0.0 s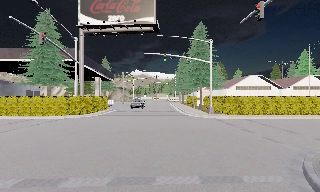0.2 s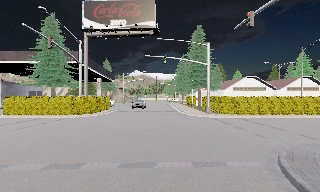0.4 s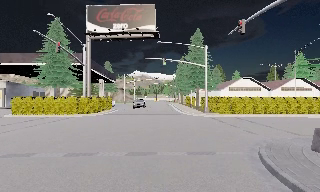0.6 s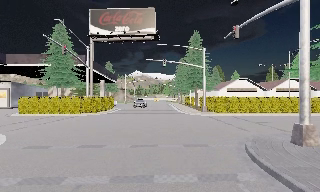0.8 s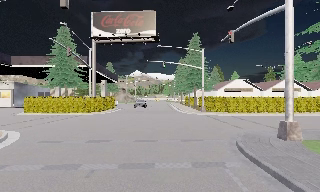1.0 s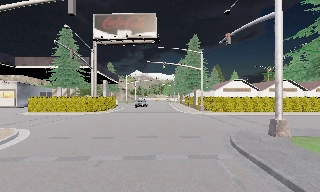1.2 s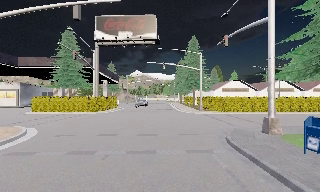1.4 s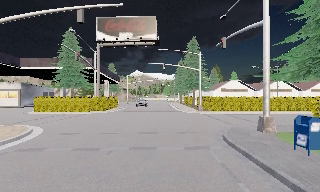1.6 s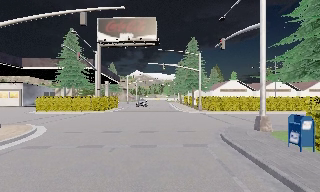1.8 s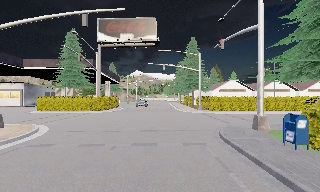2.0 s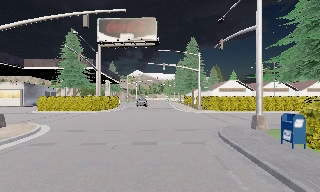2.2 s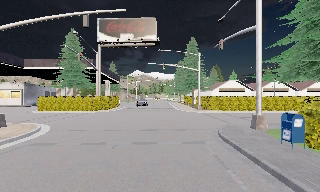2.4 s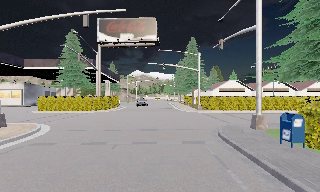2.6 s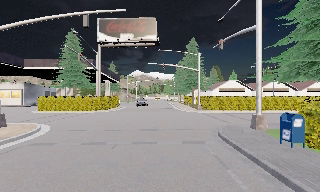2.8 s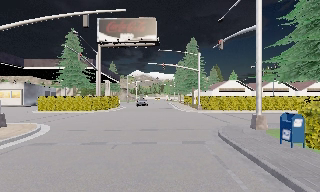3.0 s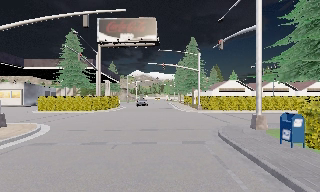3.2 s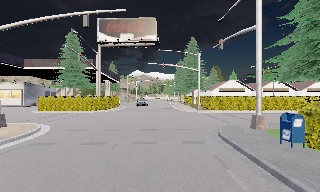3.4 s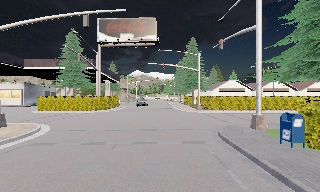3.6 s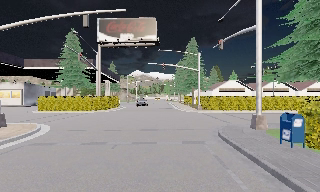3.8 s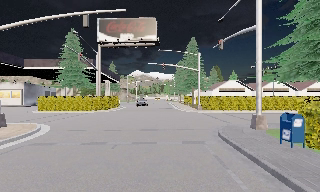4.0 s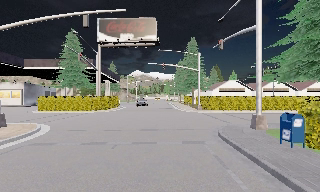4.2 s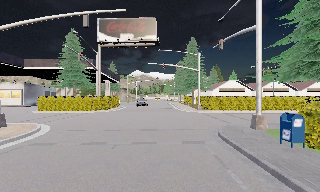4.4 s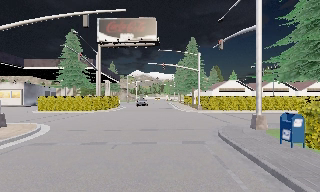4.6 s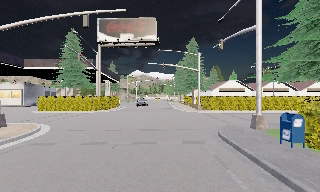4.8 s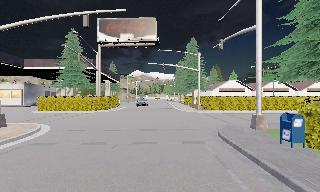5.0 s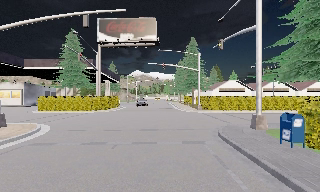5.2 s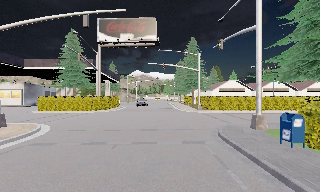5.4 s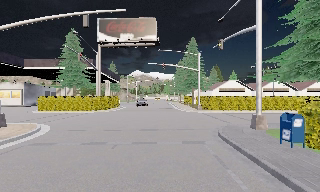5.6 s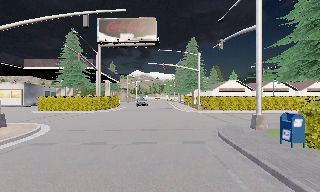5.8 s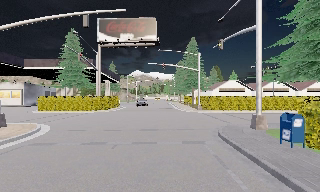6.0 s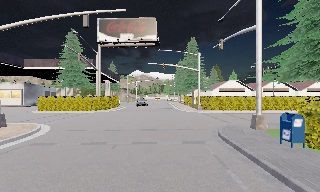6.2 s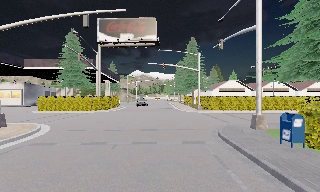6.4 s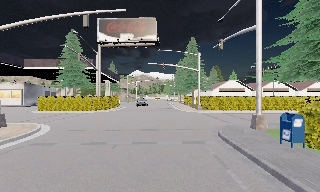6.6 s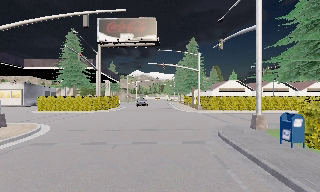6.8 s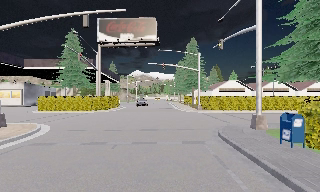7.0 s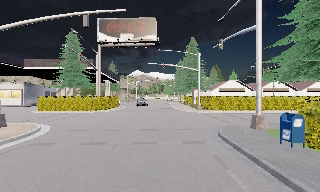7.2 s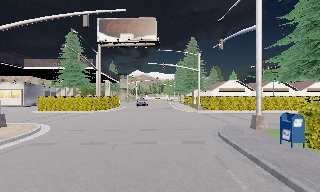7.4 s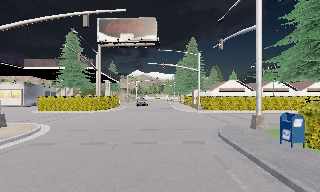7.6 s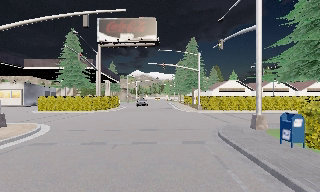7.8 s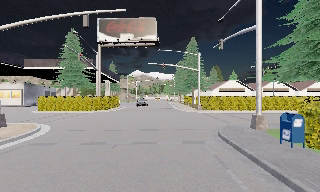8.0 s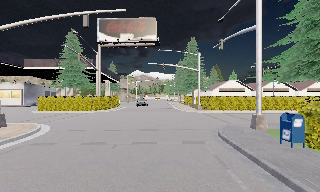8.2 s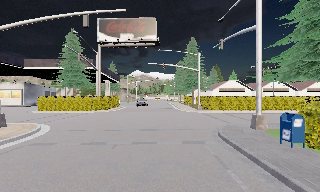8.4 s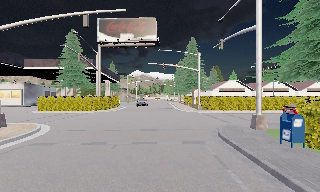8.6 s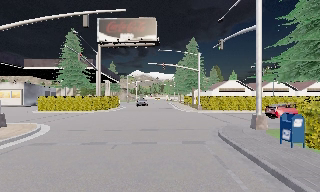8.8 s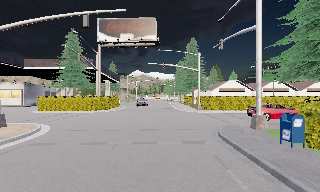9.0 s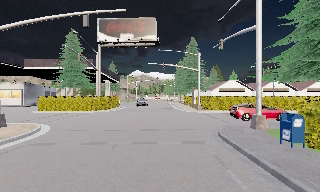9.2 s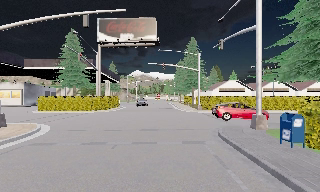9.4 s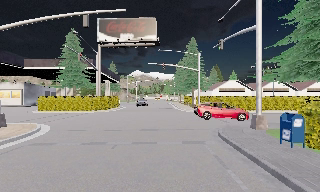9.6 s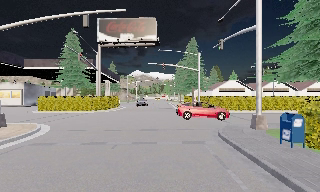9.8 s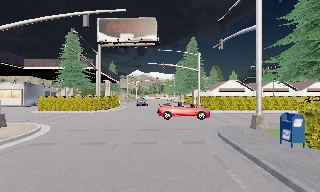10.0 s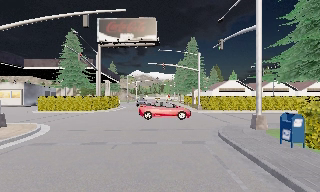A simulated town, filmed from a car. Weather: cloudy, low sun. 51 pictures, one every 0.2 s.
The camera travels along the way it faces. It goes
backward.
0.0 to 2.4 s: The camera travels backward, about 5 m, so what stands in front gets smaller. It loses speed.
2.4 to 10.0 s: The camera keeps its place and its aim.
The film runs backward here.
